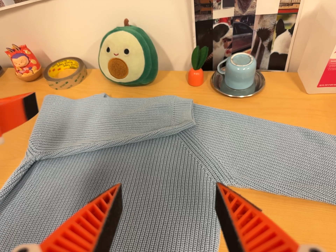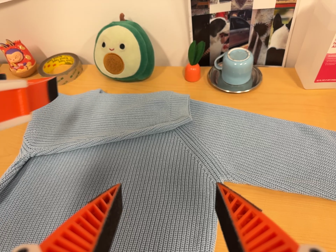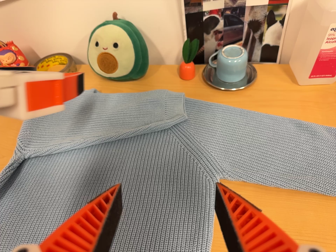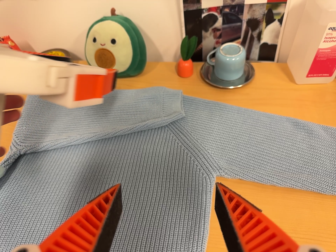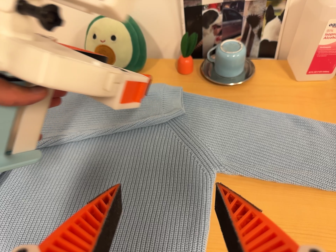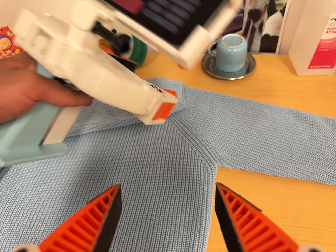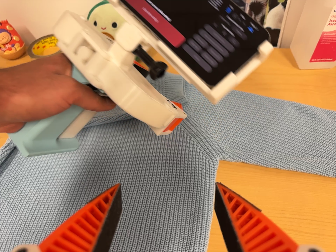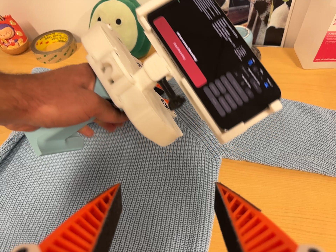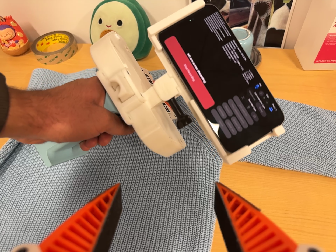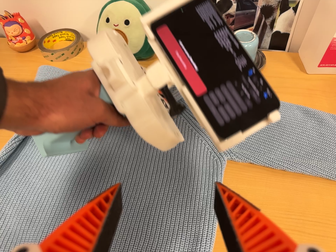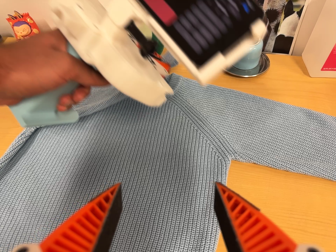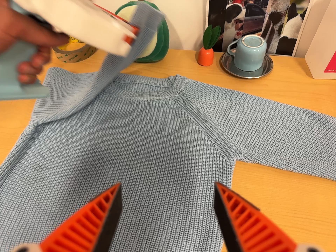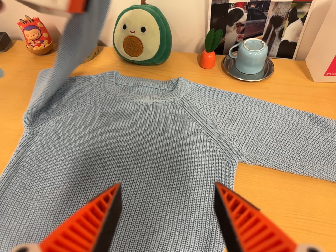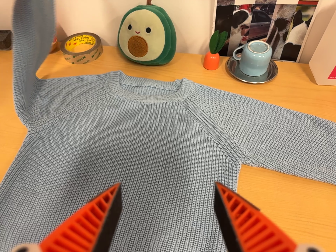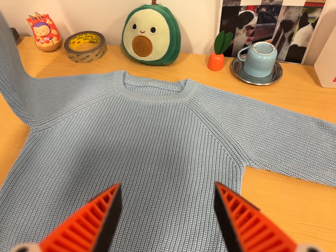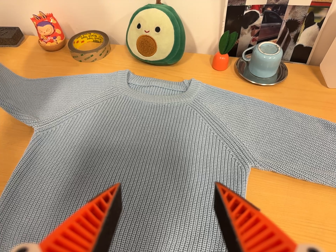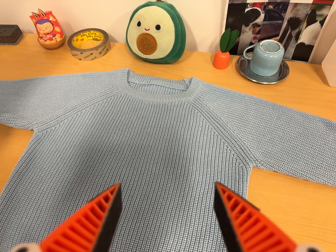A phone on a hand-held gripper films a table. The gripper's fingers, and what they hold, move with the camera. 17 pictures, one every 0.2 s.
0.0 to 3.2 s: The camera travels to its left, about 6 cm, so close, fixed things drift to the right.
The film runs backward here.
